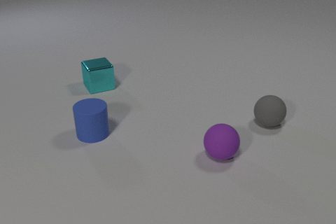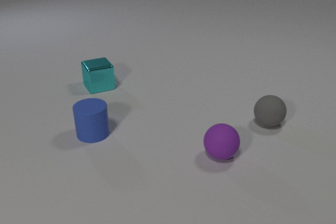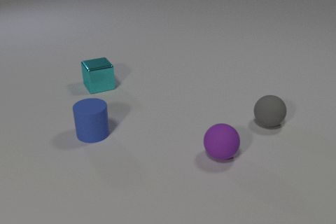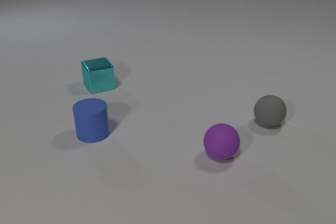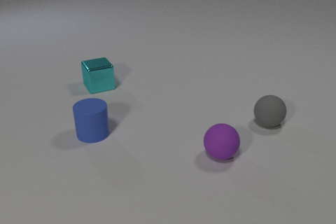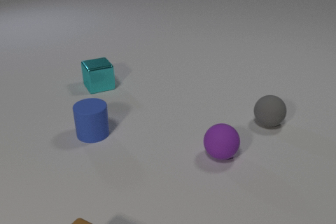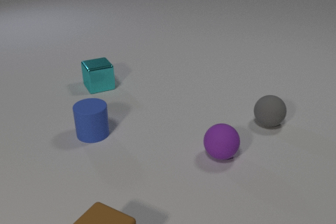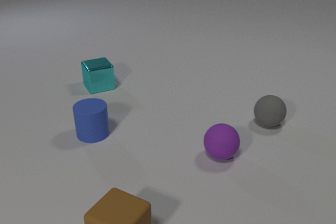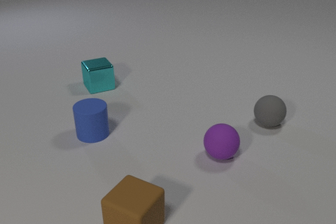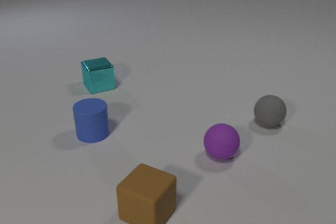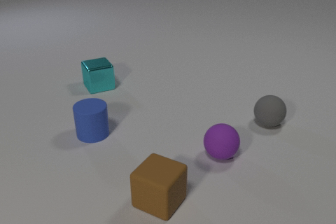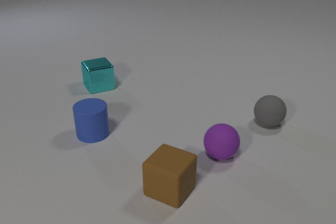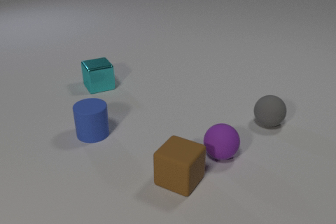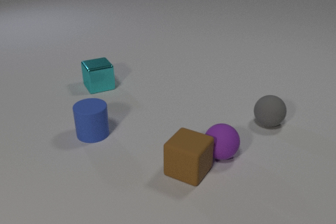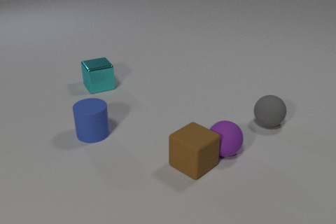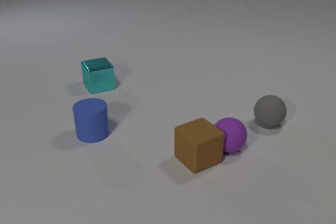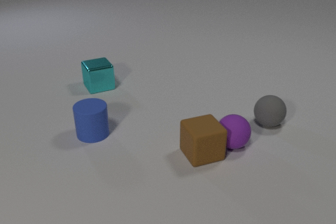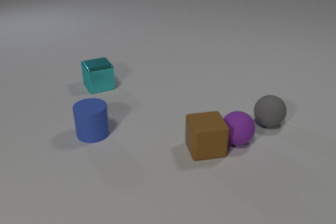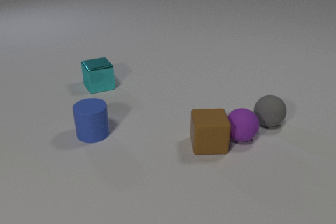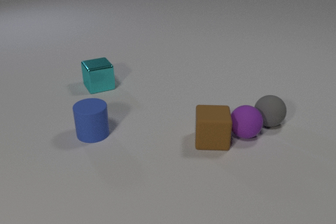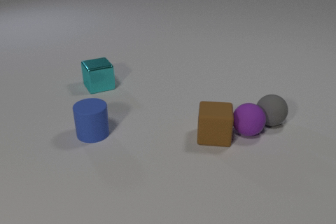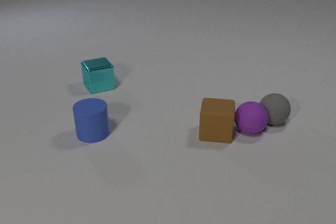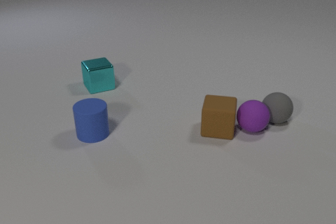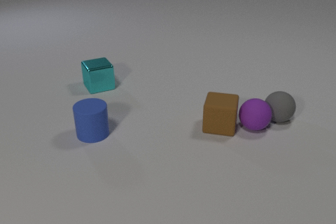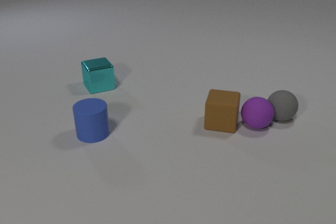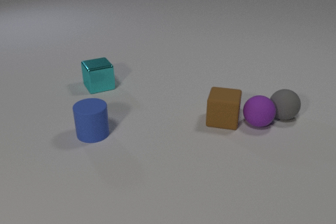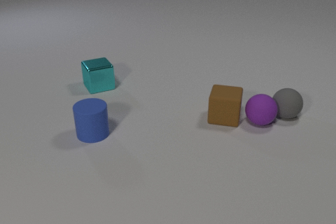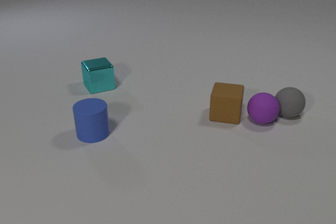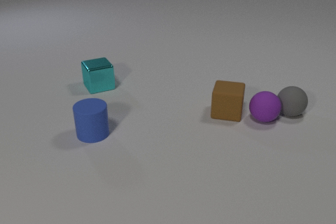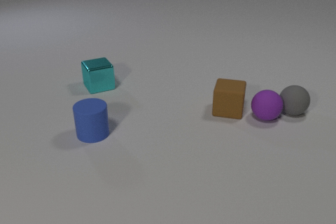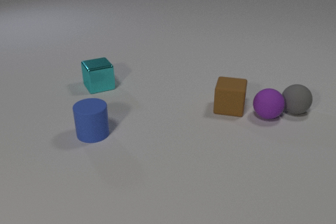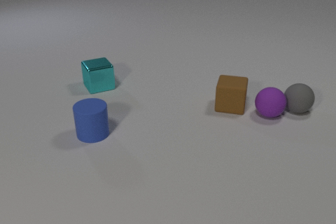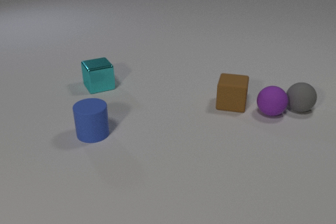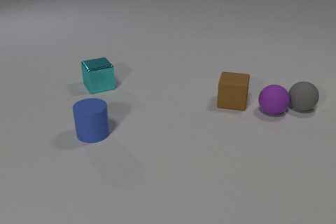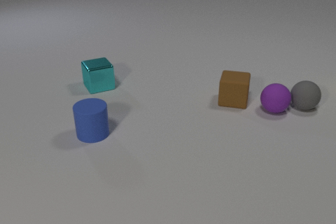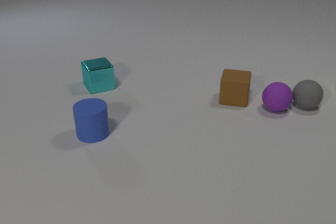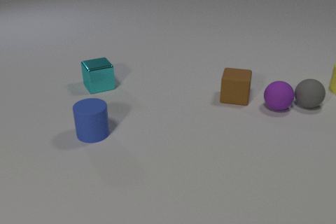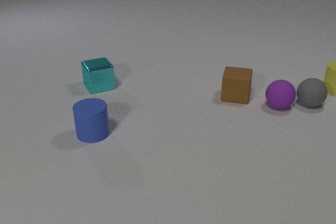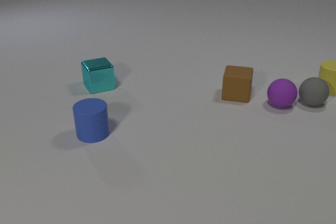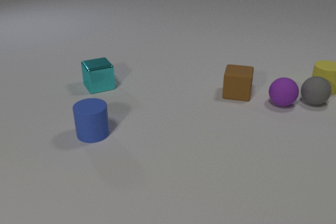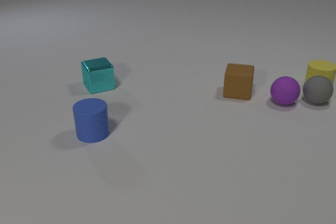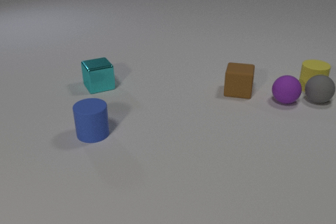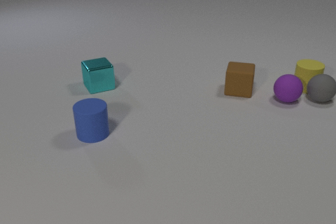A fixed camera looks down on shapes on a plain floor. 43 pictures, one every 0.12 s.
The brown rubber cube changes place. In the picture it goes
away from the camera.
The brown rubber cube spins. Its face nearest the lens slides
to the left.
0.00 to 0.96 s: The brown rubber cube comes in at the bottom edge, slides away from the camera and to the right.
0.96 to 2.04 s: The brown rubber cube slides away from the camera and to the right, spins clockwise seen from above by about 45 degrees, its near face sliding to the left. The purple rubber sphere rolls away from the camera and to the right. The brown rubber cube and the purple rubber sphere collide.
2.04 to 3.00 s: The brown rubber cube slides away from the camera, spins clockwise seen from above by about 30 degrees, its near face sliding to the left. The purple rubber sphere rolls away from the camera and to the right. The gray rubber sphere rolls away from the camera and to the right. The purple rubber sphere and the gray rubber sphere collide.
3.00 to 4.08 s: The brown rubber cube slides away from the camera. The purple rubber sphere rolls away from the camera and to the right. The gray rubber sphere rolls away from the camera and to the right.
4.08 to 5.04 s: The brown rubber cube slides away from the camera. The purple rubber sphere rolls away from the camera and to the right. The yellow rubber cylinder comes in at the right edge, slides to the left. The gray rubber sphere rolls away from the camera and to the right. The yellow rubber cylinder and the gray rubber sphere collide.
Are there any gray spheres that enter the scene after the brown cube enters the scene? no.
What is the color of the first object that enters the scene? brown.
How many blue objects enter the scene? 0.
